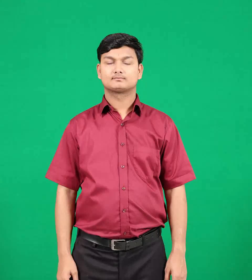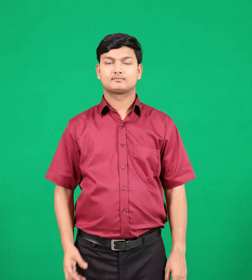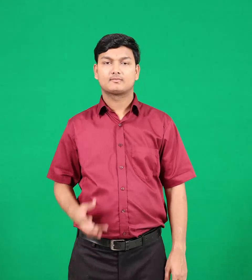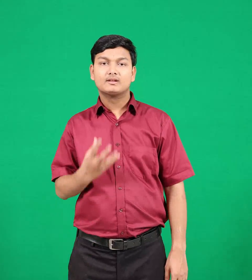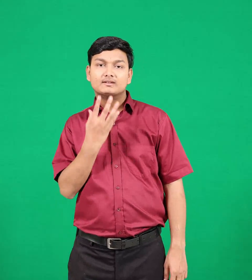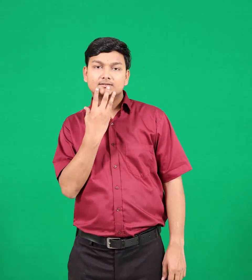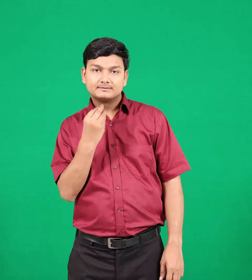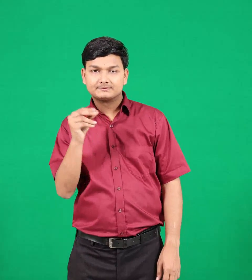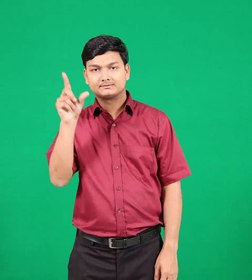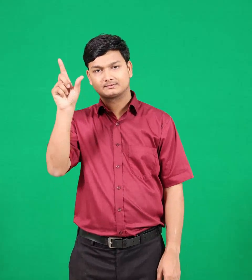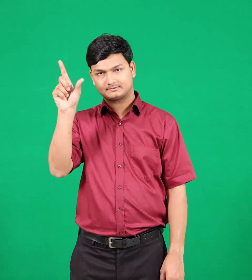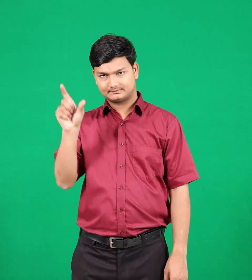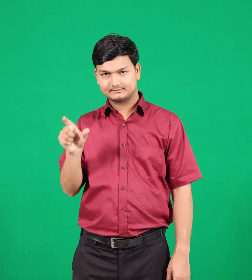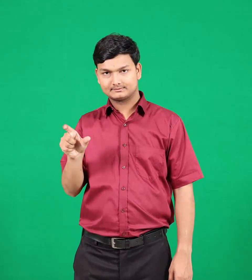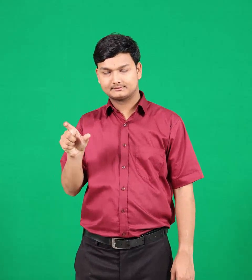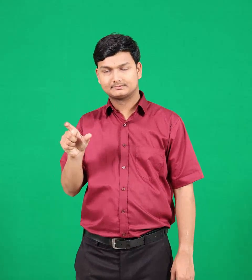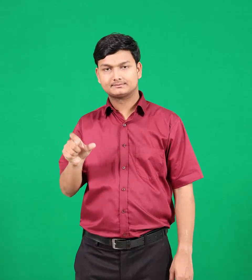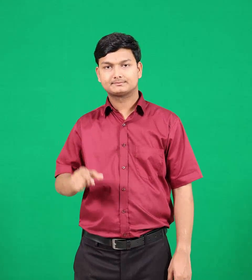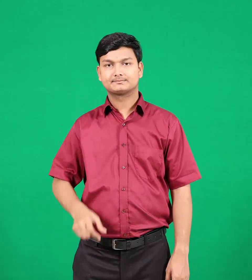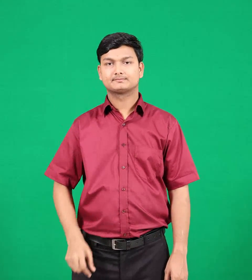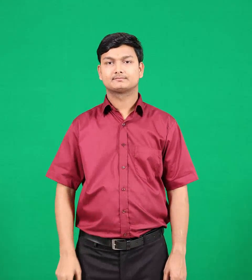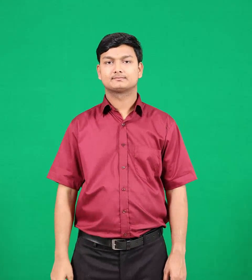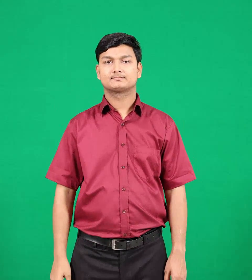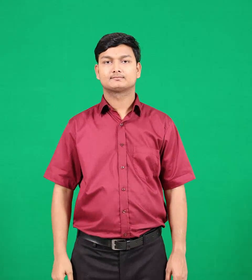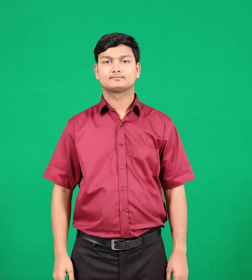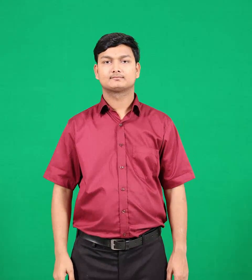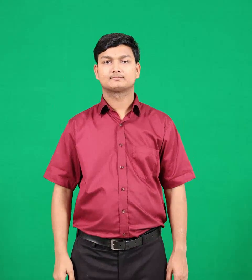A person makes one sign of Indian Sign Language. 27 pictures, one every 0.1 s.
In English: hebrew
